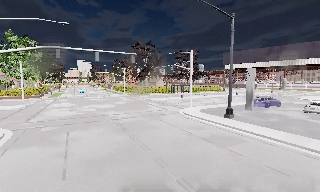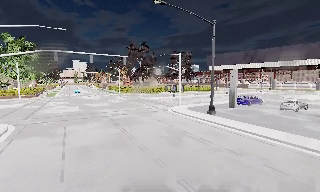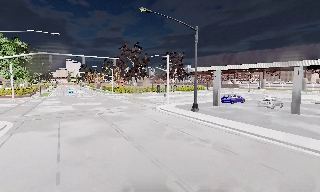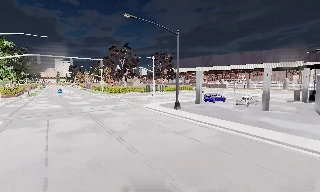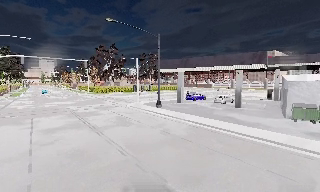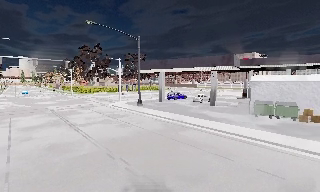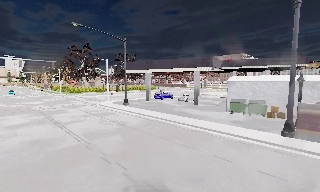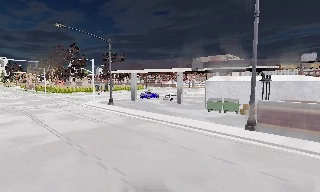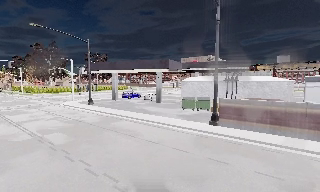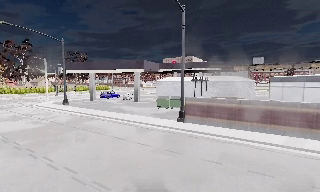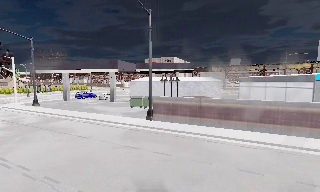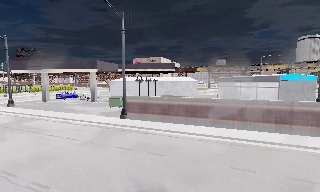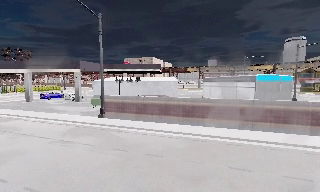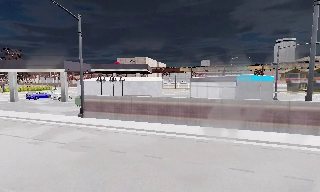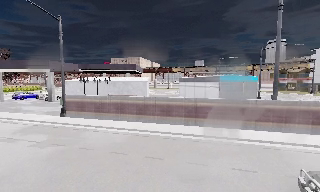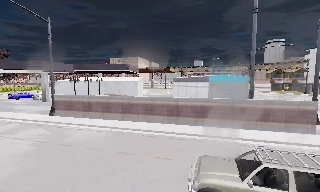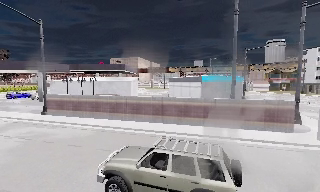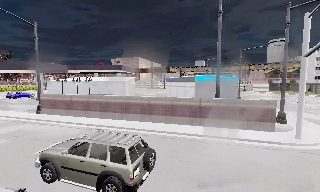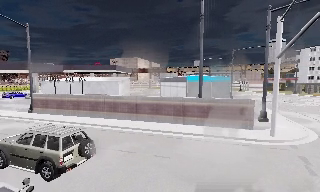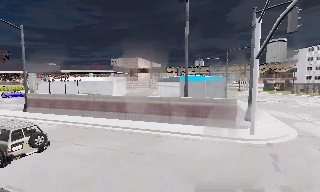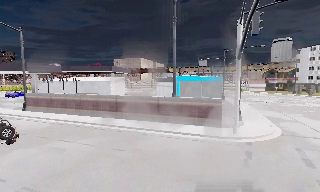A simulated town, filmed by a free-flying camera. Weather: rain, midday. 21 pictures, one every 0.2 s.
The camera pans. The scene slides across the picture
to the left.
The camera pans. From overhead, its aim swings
clockwise.
0.0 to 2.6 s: The scene slides to the left, as the camera pans about 45 degrees to its right. It travels to its right and backward, about 20 m, so close, fixed things drift to the left.
2.6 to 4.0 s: The camera travels to its right, about 10 m, so close, fixed things drift to the left.
The film runs forward here.
